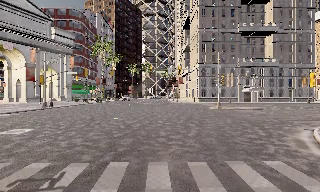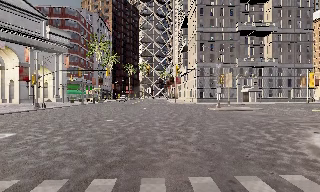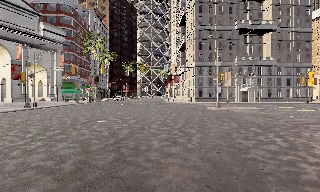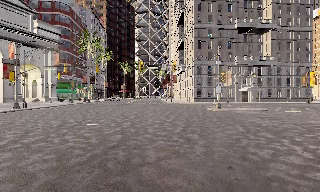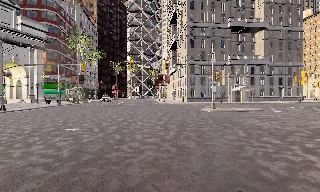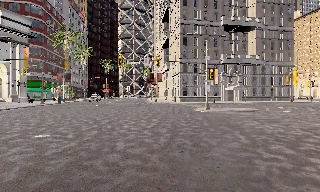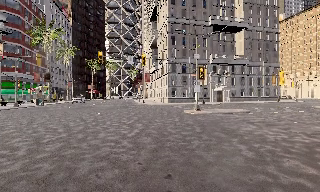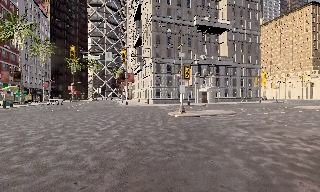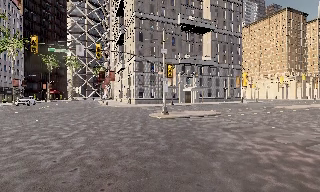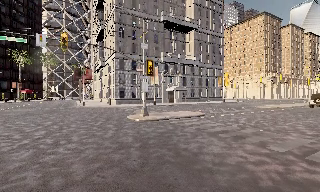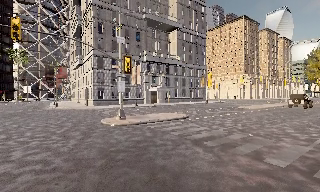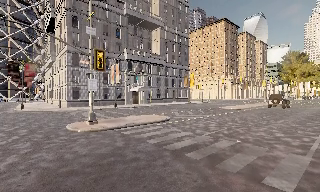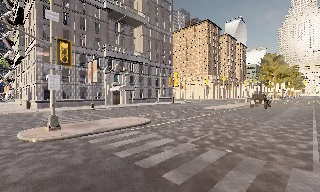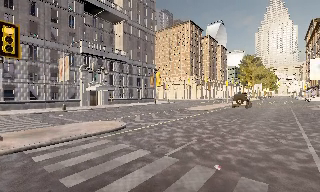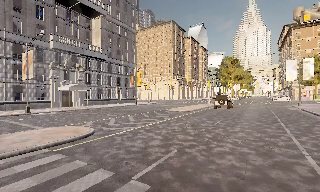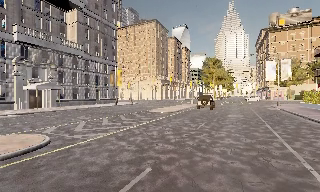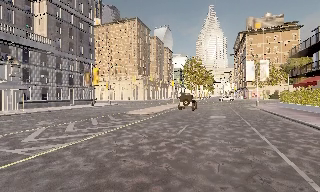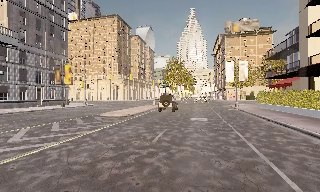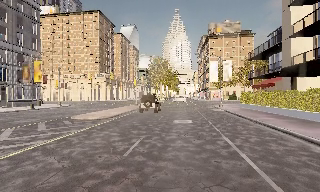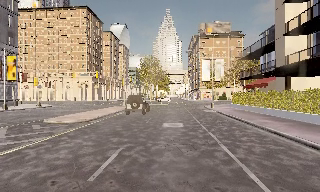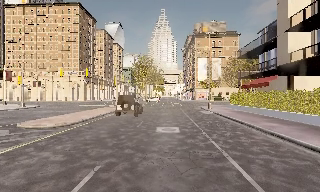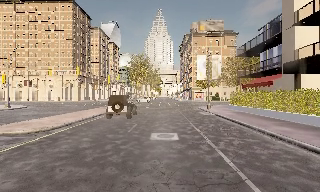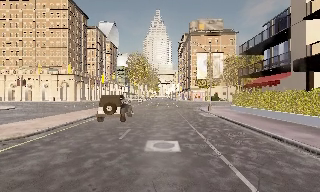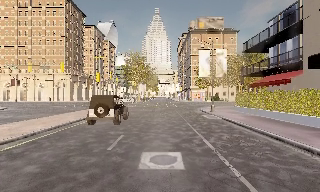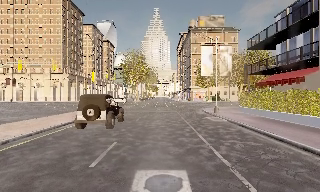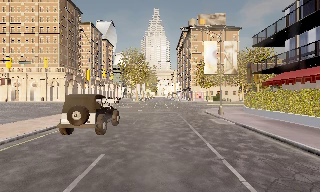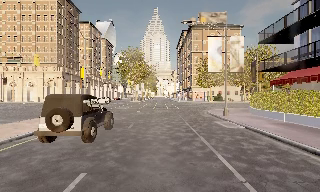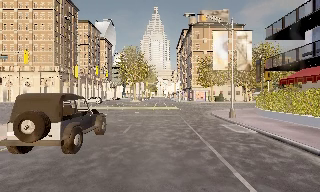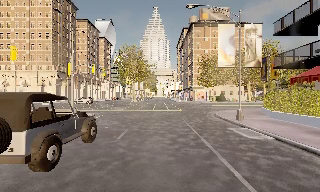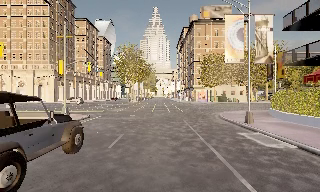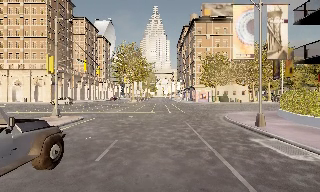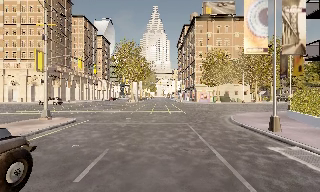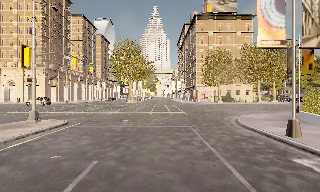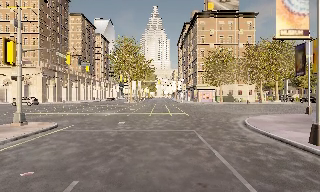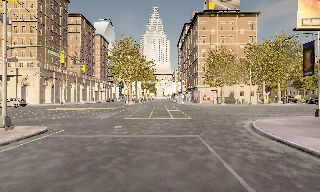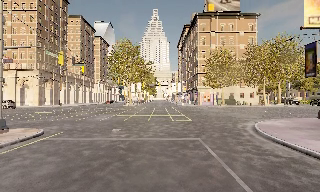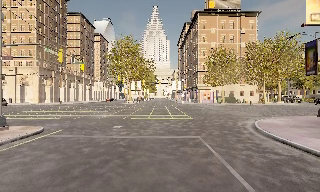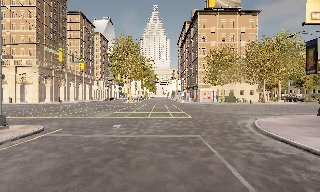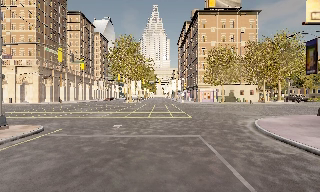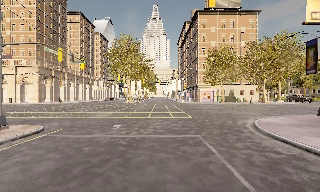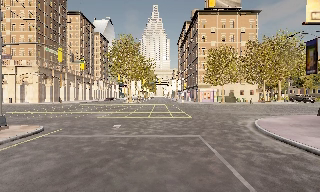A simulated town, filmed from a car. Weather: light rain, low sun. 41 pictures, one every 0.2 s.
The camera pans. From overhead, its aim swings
clockwise.
The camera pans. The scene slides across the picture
to the left.
0.0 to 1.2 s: The camera pans to its right, which is clockwise from overhead, by about 10 degrees. It travels forward, about 7 m, so what stands in front looms larger. It gains speed.
1.2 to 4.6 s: The scene slides to the left, as the camera pans about 75 degrees to its right. It travels forward, about 25 m.
4.6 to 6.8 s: The camera travels forward, about 12 m, so what stands in front looms larger.
6.8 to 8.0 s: The camera shifts only a little, or ends up much as it began.
The film runs forward here.
